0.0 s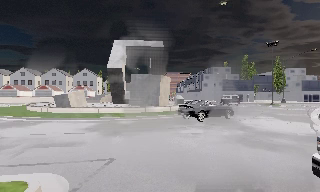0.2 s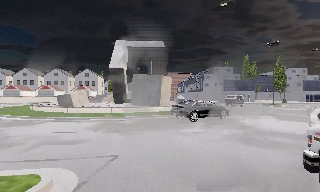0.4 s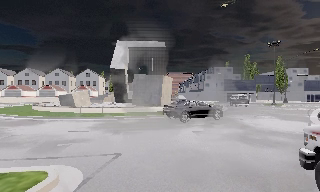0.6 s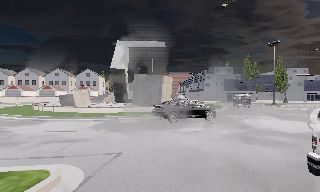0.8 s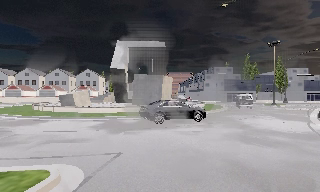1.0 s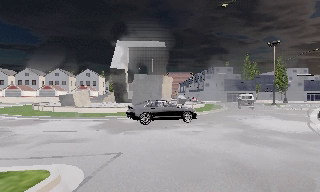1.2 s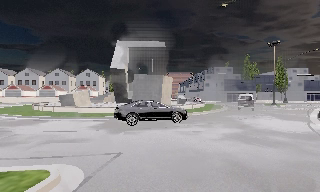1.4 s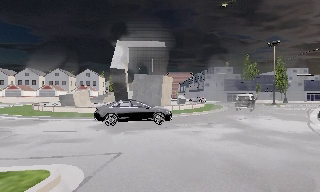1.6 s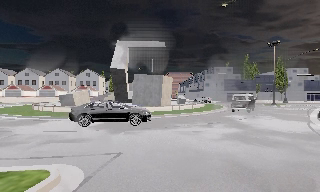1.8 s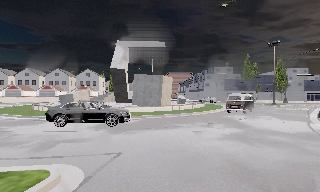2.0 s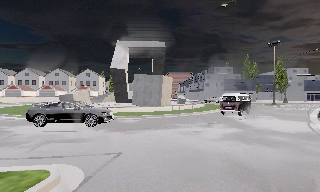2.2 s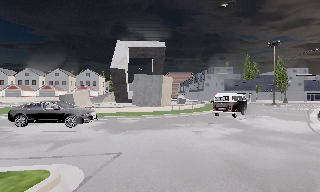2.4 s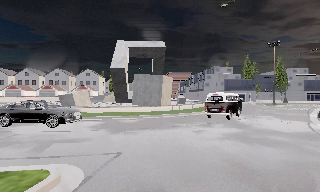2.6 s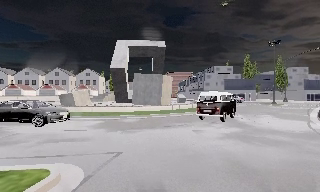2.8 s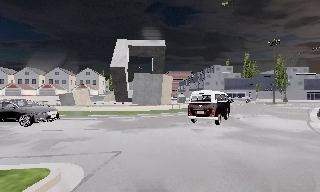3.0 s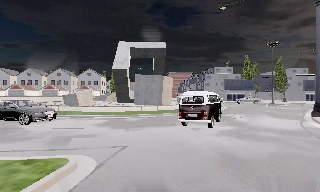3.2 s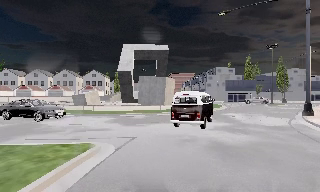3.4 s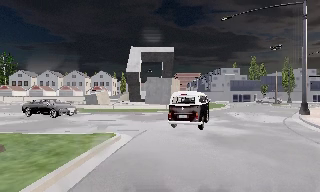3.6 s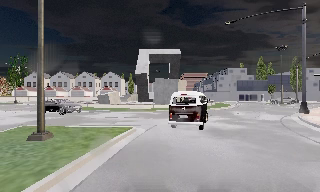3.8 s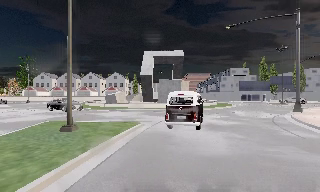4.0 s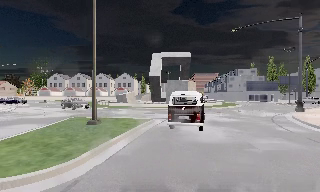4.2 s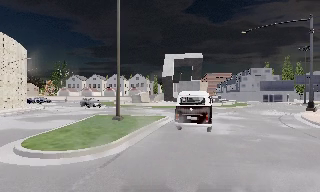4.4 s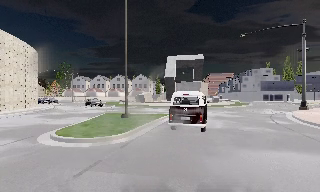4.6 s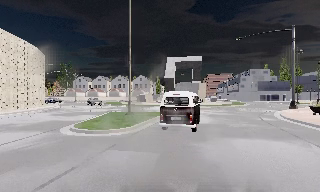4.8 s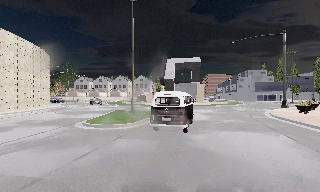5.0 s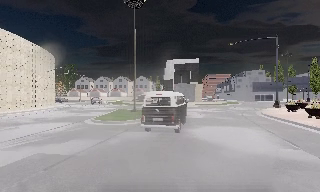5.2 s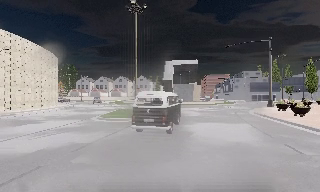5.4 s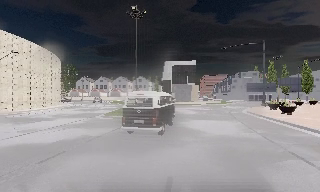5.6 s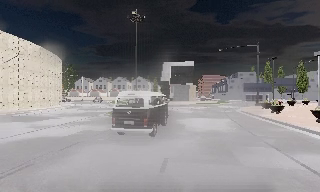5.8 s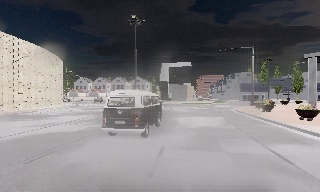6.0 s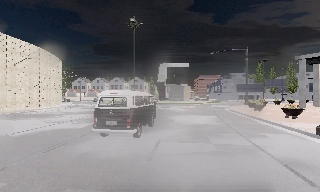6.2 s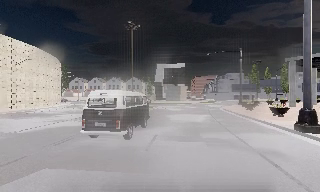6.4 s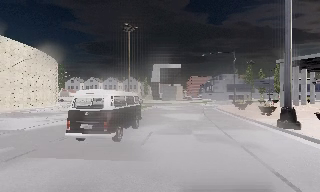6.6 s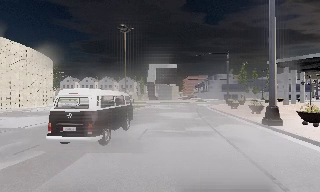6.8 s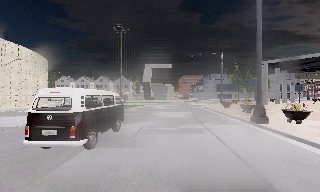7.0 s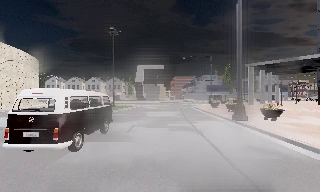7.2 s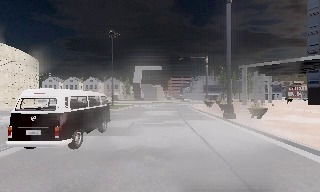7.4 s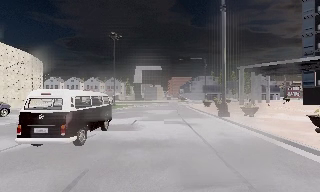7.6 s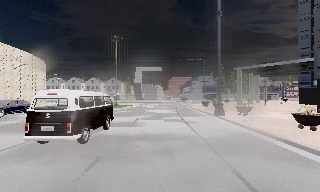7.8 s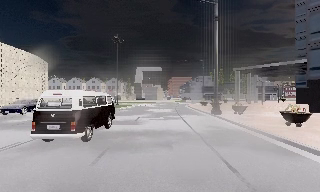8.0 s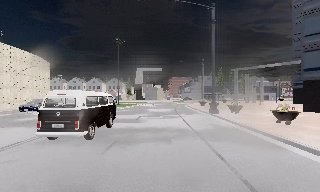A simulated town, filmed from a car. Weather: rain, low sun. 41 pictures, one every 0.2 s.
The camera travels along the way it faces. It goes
backward.
0.0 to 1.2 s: The camera shifts only a little, or ends up much as it began.
1.2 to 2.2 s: The camera keeps its place and its aim.
2.2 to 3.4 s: The camera travels backward, about 3.5 m, so what stands in front gets smaller. It gains speed.
3.4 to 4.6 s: The camera swings to its left by about 10 degrees, and the scene slides to the right. It travels backward, about 9 m, so what stands in front gets smaller.
4.6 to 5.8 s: The camera travels backward, about 7 m, so what stands in front gets smaller.
5.8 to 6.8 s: The camera travels backward, about 3.5 m, so what stands in front gets smaller. It loses speed.
6.8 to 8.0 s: The camera travels backward, about 5 m, so what stands in front gets smaller.
The film runs backward here.
